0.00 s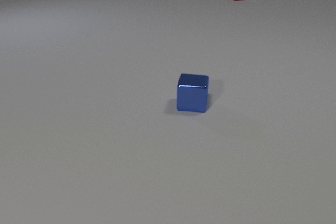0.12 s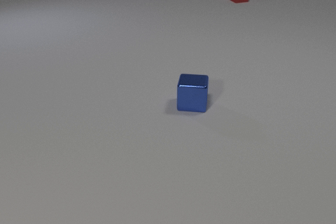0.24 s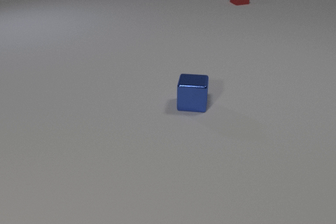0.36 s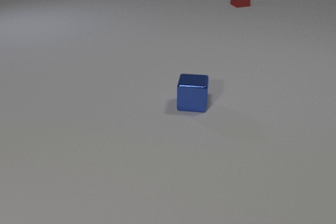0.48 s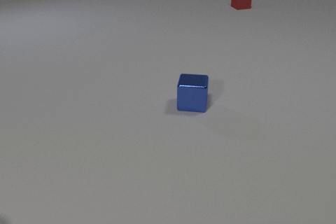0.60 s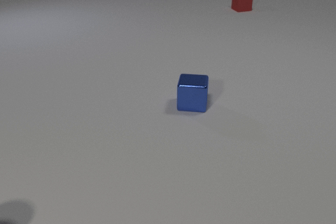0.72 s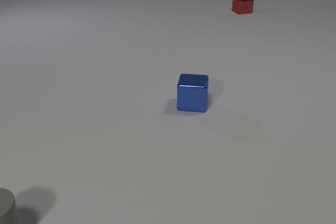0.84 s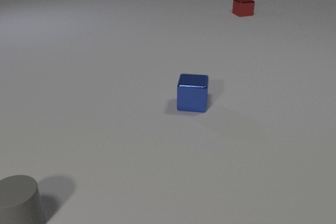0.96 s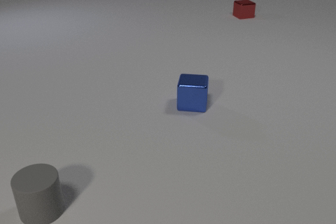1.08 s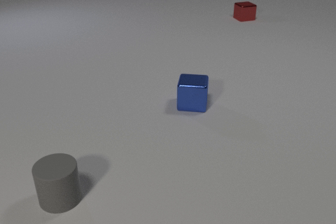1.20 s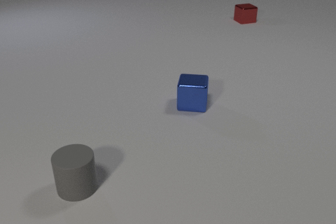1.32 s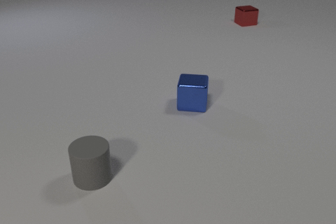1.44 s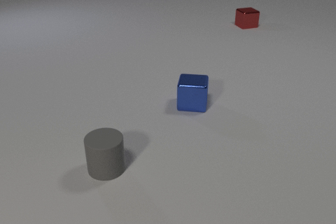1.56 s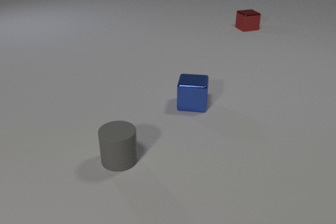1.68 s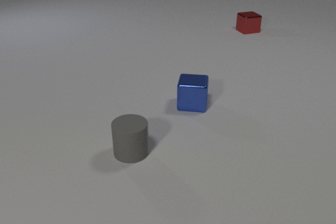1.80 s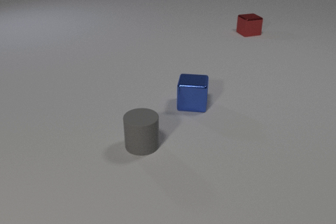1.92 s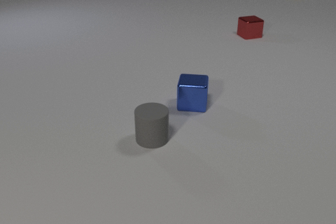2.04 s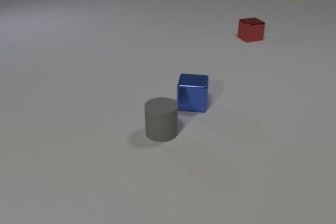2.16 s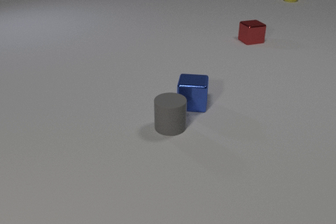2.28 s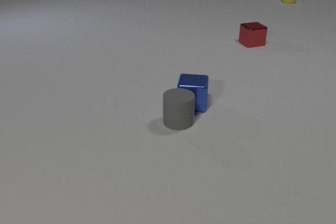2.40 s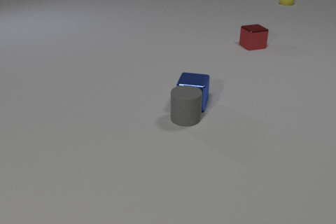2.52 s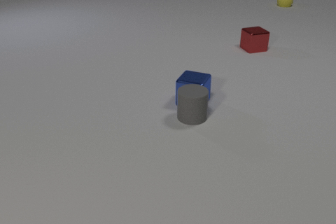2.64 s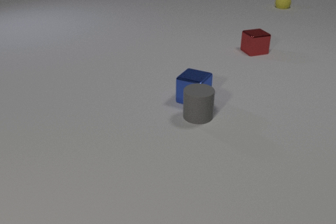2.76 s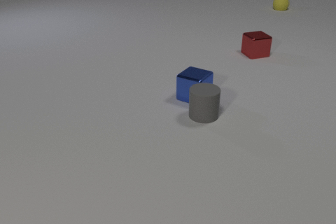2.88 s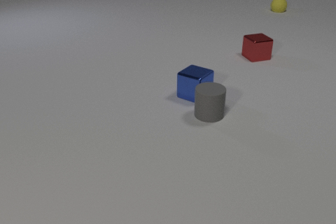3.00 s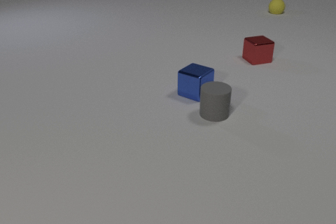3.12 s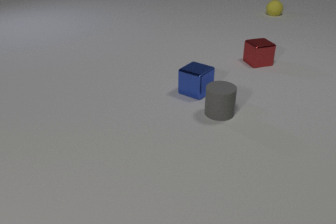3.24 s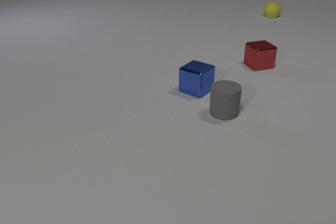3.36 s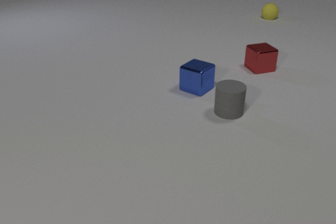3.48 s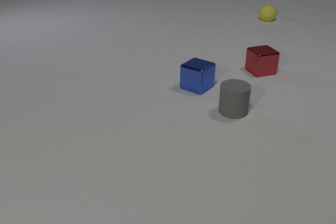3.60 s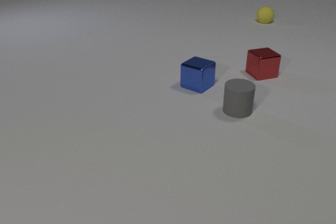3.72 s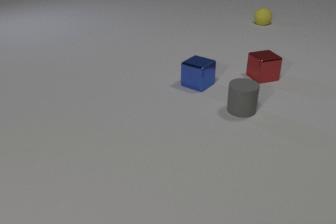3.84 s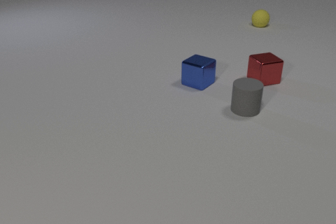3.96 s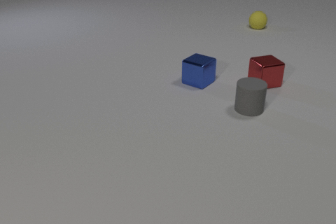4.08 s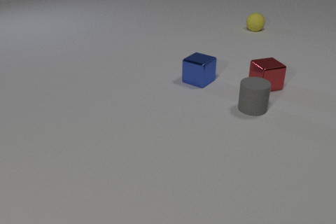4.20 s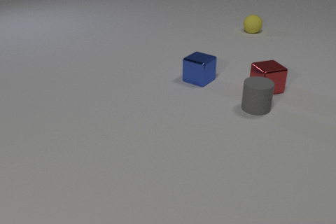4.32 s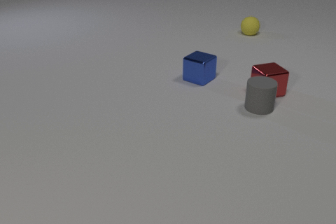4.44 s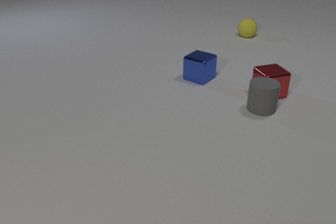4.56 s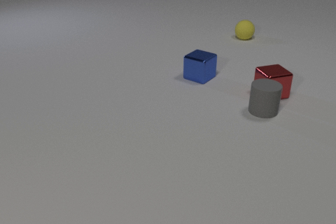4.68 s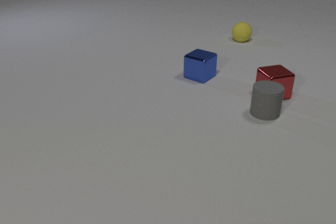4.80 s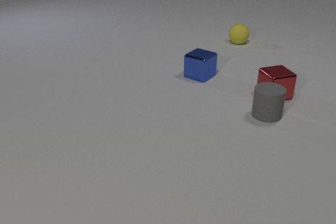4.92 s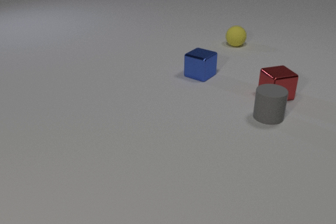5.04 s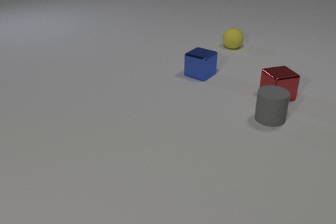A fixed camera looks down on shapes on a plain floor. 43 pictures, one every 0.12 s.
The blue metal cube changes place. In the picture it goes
away from the camera.
The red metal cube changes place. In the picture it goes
toward the camera.
0.00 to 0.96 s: The gray rubber cylinder comes in at the left edge, slides to the right and away from the camera. The red metal cube slides toward the camera.
0.96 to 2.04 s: The gray rubber cylinder slides to the right and away from the camera. The yellow rubber sphere comes in at the top edge, rolls toward the camera. The red metal cube slides toward the camera.
2.04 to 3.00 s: The gray rubber cylinder slides to the right and away from the camera. The blue metal cube slides away from the camera, spins so that its near face slides to the left, clockwise seen from above. The yellow rubber sphere rolls toward the camera. The red metal cube slides toward the camera. The gray rubber cylinder and the blue metal cube collide.
3.00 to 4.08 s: The gray rubber cylinder slides to the right and away from the camera. The blue metal cube slides away from the camera. The yellow rubber sphere rolls toward the camera. The red metal cube slides toward the camera.
4.08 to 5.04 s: The gray rubber cylinder slides to the right and toward the camera. The blue metal cube slides away from the camera. The yellow rubber sphere rolls toward the camera. The red metal cube slides toward the camera and to the right. The gray rubber cylinder and the red metal cube collide.
What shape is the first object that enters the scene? cylinder.
What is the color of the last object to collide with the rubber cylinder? red.
What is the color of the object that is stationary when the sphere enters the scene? blue.
